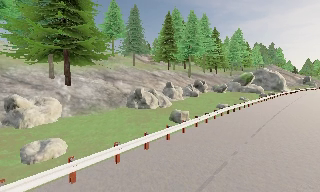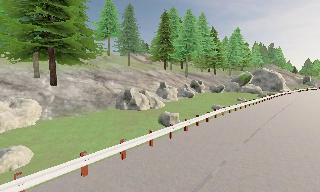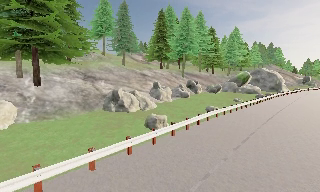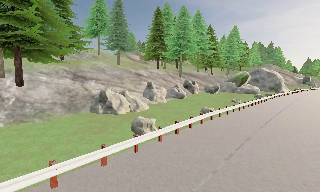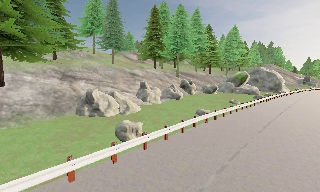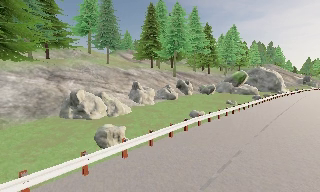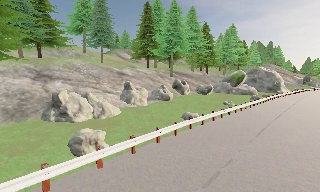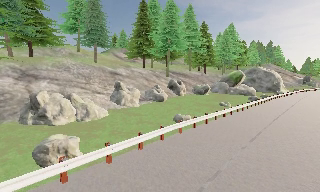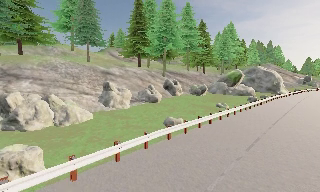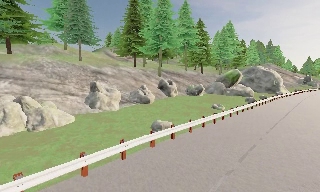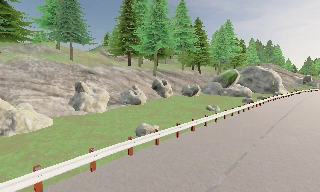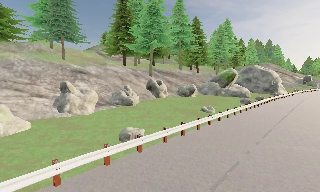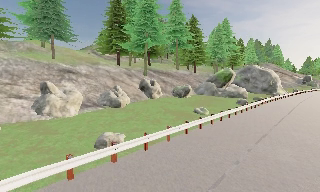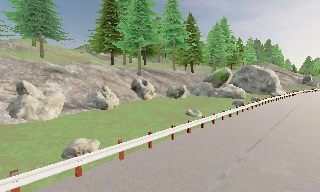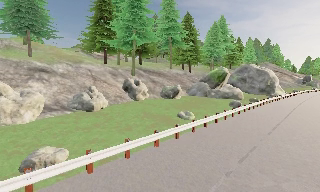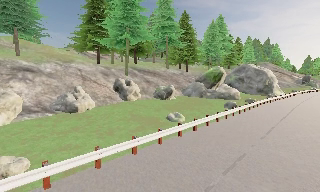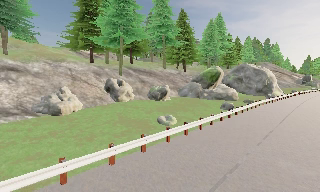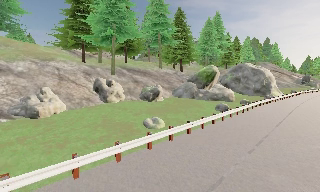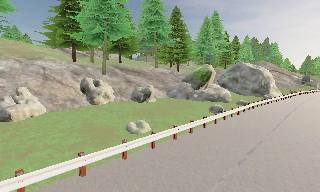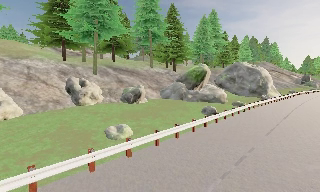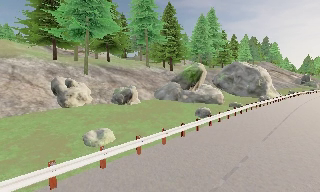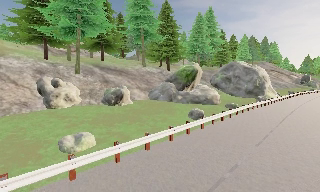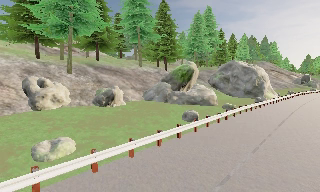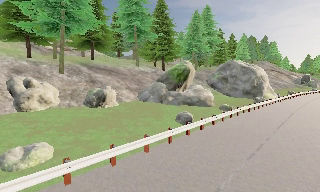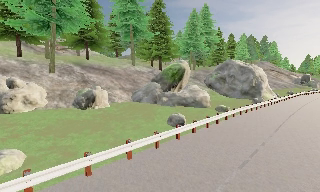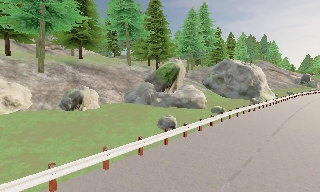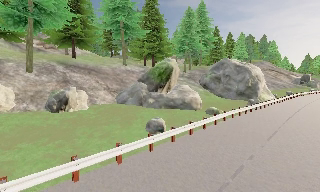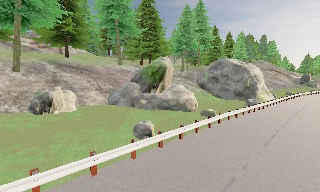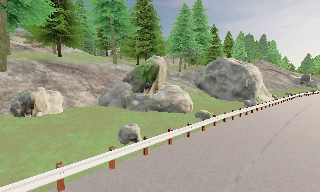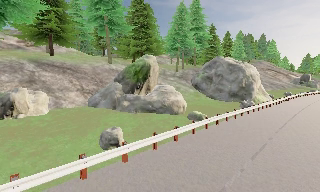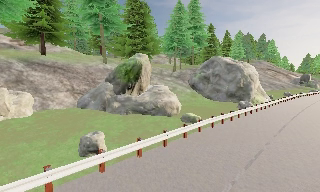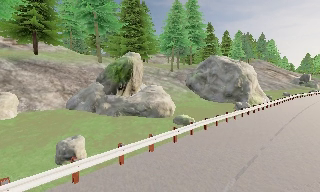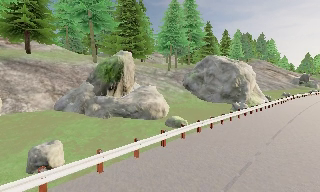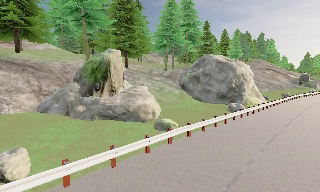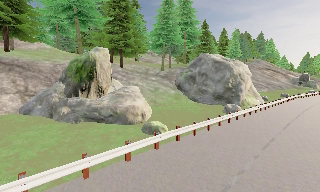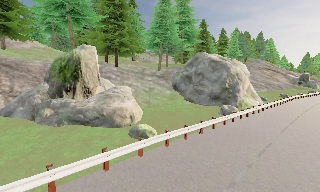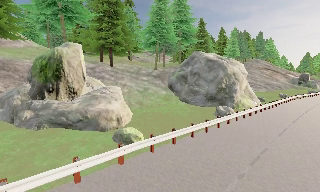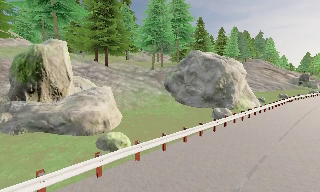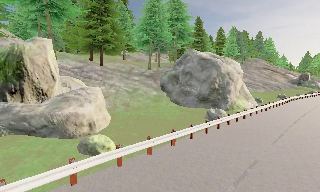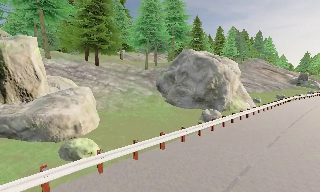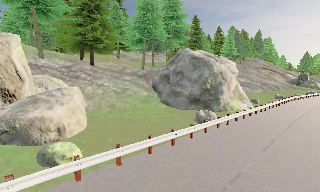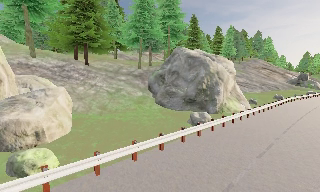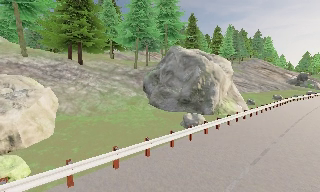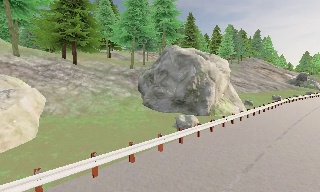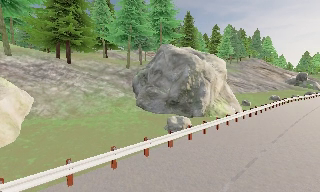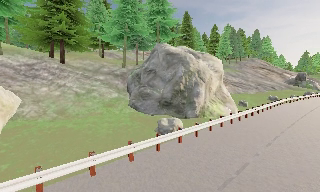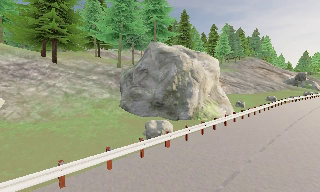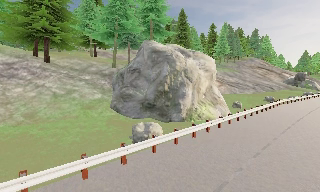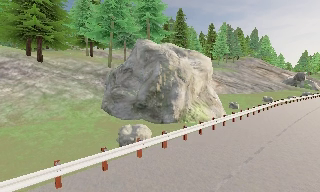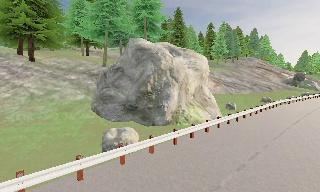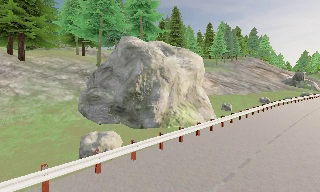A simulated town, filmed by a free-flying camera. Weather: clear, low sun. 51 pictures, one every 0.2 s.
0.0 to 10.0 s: The camera travels forward and to its right, about 50 m, so what stands in front looms larger.
The film runs forward here.
